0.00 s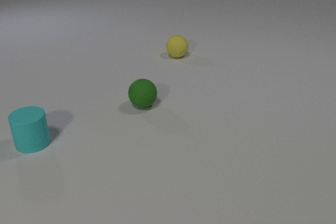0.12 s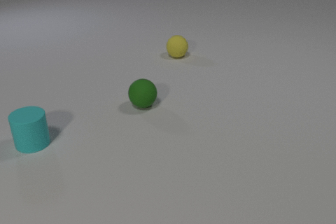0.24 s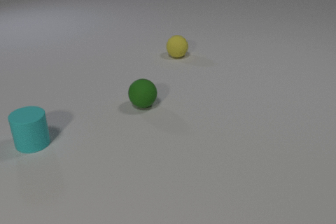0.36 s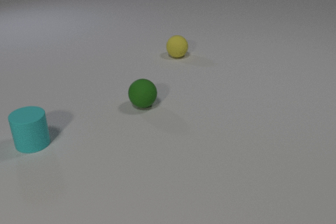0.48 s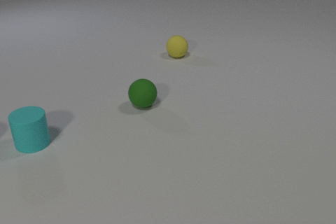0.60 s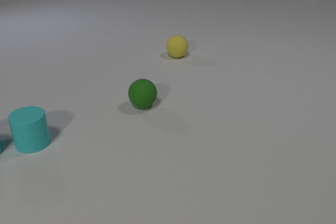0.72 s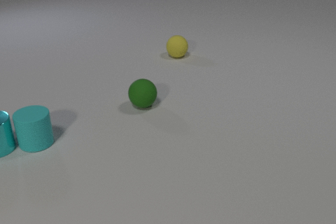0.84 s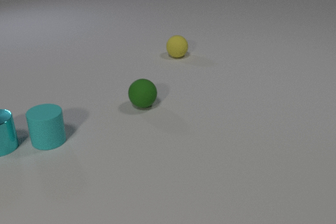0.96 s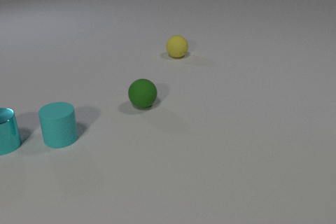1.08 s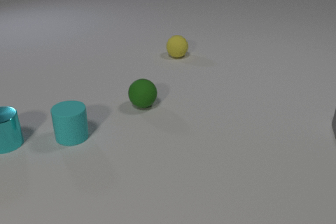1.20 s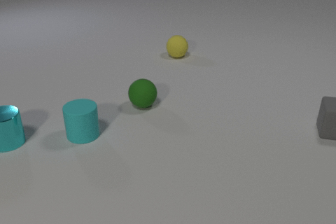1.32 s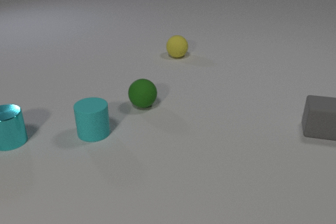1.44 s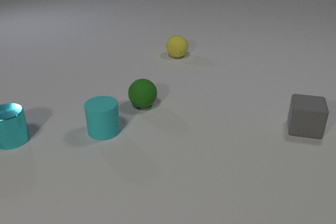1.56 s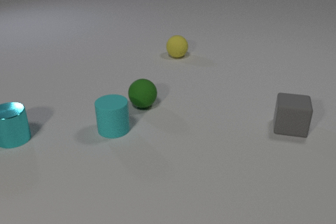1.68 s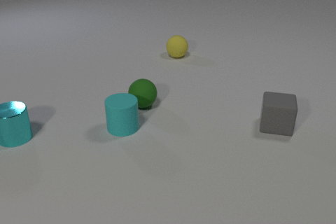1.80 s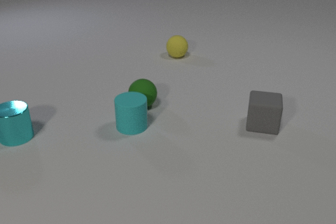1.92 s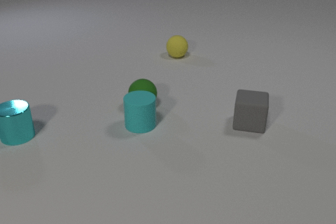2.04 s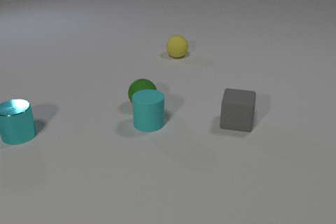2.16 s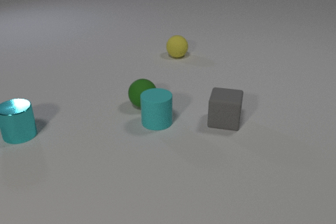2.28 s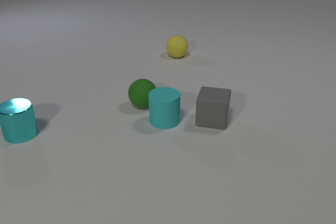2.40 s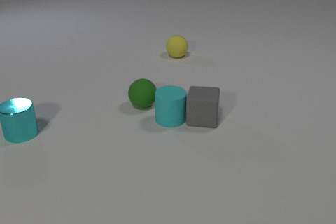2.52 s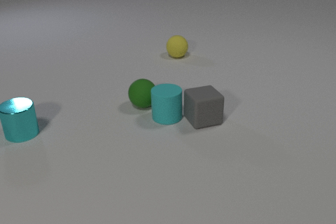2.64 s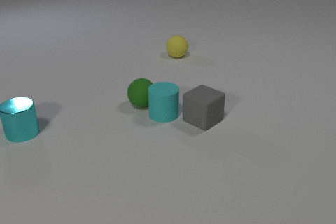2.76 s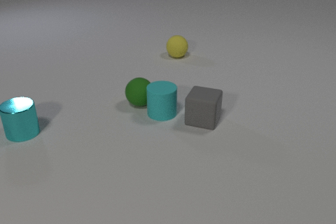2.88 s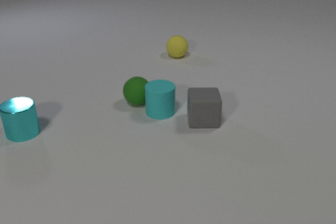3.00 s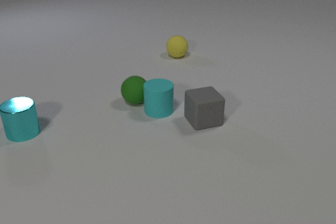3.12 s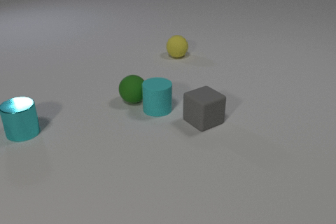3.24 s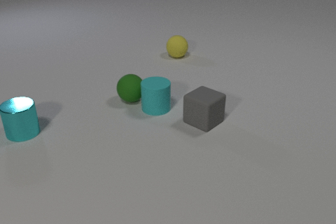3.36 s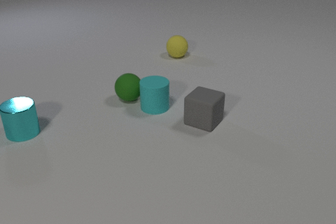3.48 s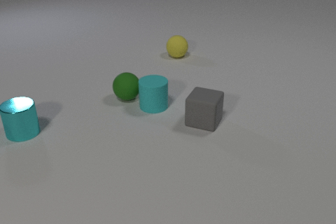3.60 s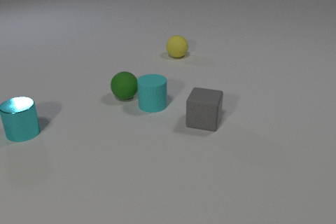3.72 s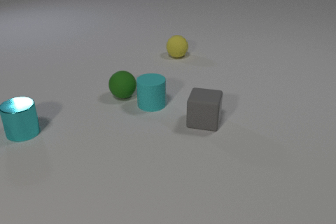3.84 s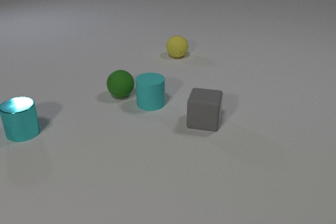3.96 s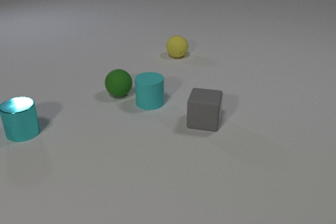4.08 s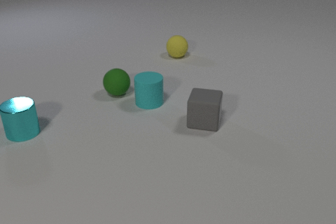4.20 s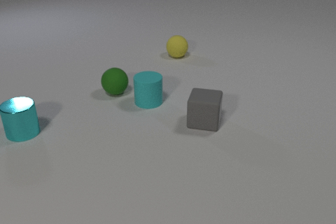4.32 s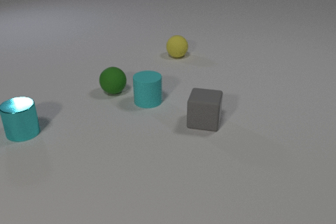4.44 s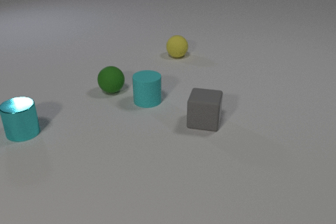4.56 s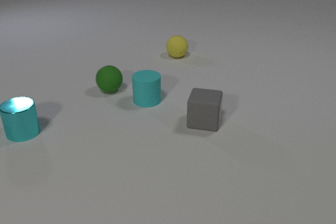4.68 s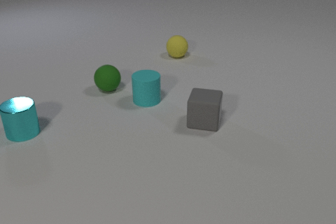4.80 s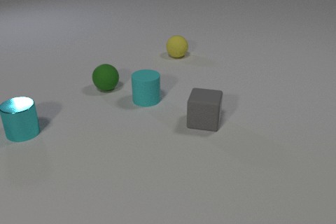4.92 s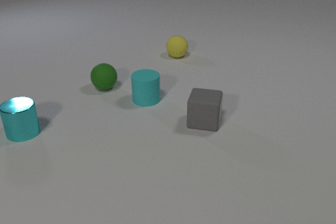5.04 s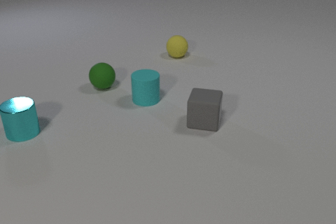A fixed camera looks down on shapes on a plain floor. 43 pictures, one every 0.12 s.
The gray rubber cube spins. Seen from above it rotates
counterclockwise.
The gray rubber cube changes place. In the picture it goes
to the left.
0.00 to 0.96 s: The cyan metal cylinder comes in at the left edge, slides to the right. The cyan rubber cylinder slides to the right. The cyan metal cylinder and the cyan rubber cylinder collide.
0.96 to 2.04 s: The cyan metal cylinder slides to the right and away from the camera. The cyan rubber cylinder slides to the right. The gray rubber cube comes in at the right edge, slides to the left.
2.04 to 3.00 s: The cyan rubber cylinder slides away from the camera and to the right. The gray rubber cube slides to the left, spins so that its near face slides to the right, counterclockwise seen from above. The green rubber sphere rolls away from the camera and to the left. The cyan rubber cylinder and the gray rubber cube collide. The cyan rubber cylinder and the green rubber sphere collide.
3.00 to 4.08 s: The cyan rubber cylinder slides away from the camera and to the left. The gray rubber cube spins counterclockwise seen from above by about 60 degrees, its near face sliding to the right. The green rubber sphere rolls away from the camera and to the left.
4.08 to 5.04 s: The cyan rubber cylinder slides away from the camera. The green rubber sphere rolls away from the camera and to the left.
How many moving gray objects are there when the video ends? 0.
Are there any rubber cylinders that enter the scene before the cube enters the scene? no.
How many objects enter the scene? 2.
